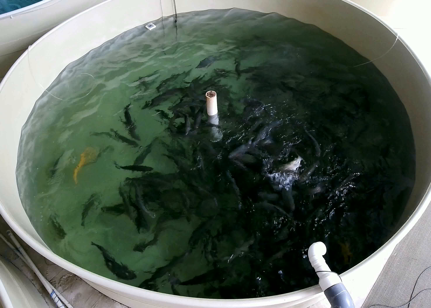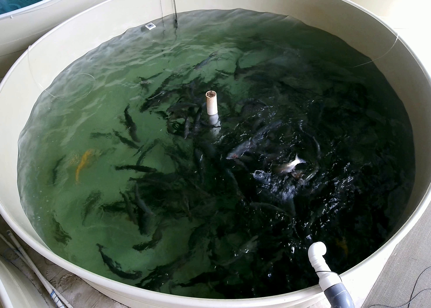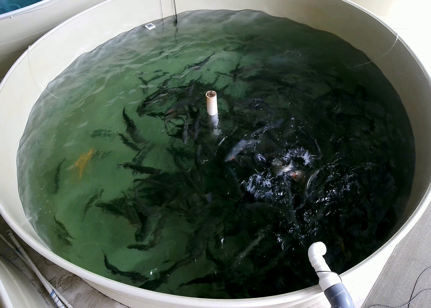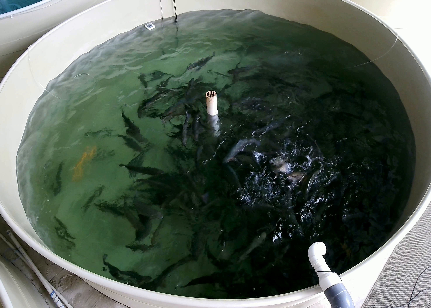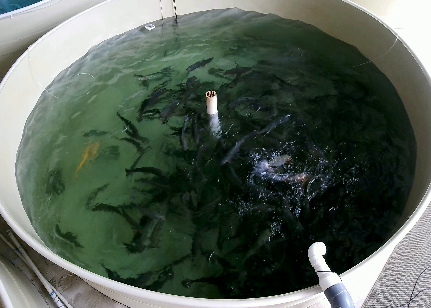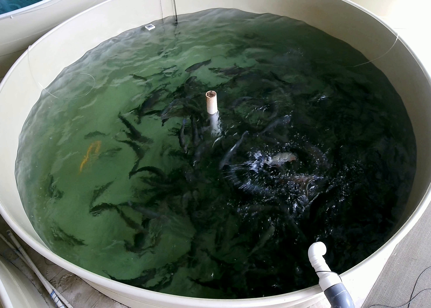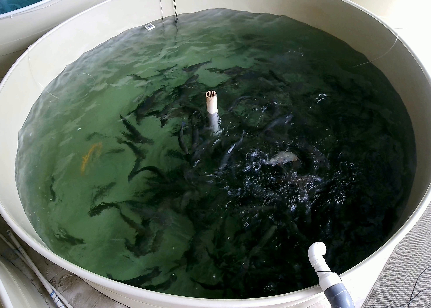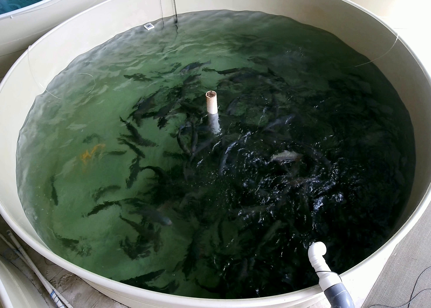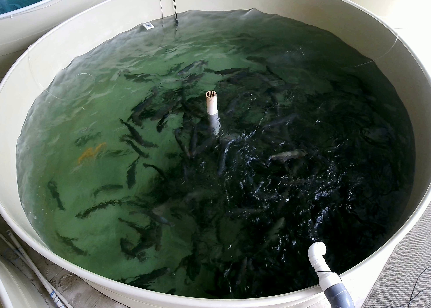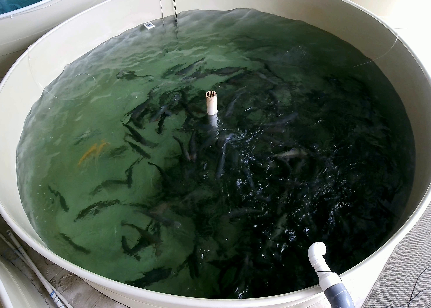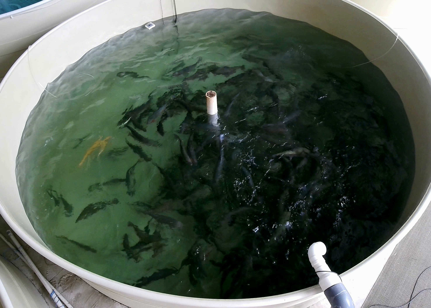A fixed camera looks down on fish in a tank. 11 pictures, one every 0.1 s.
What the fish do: Weak feeding.
